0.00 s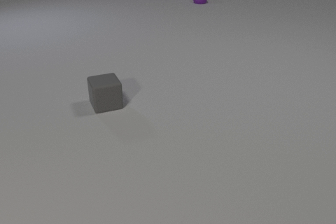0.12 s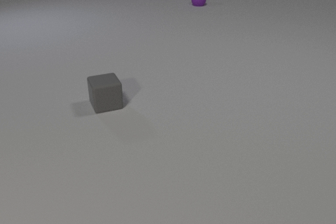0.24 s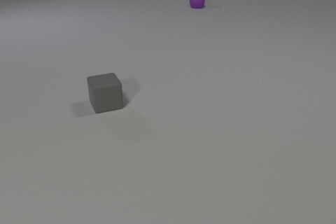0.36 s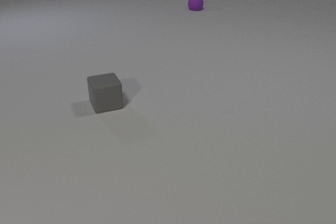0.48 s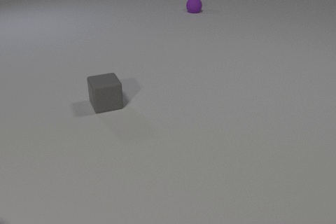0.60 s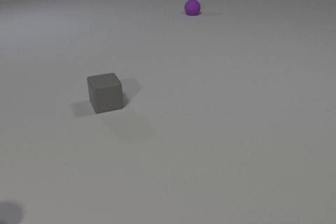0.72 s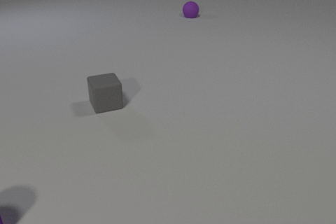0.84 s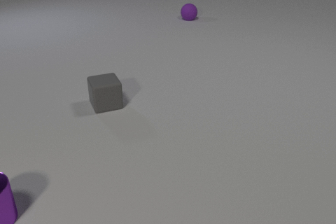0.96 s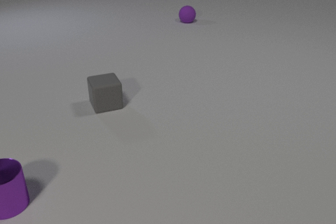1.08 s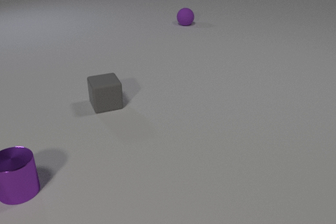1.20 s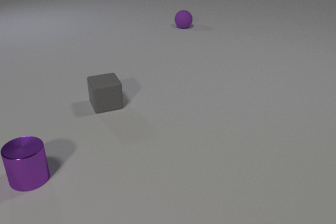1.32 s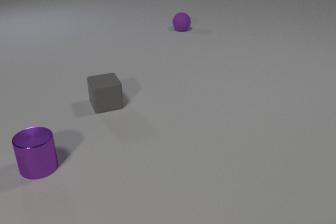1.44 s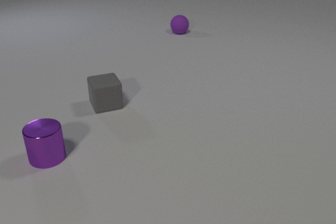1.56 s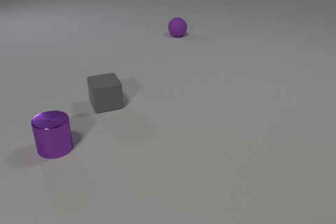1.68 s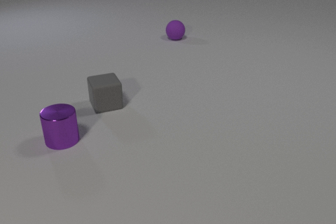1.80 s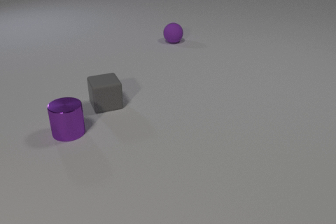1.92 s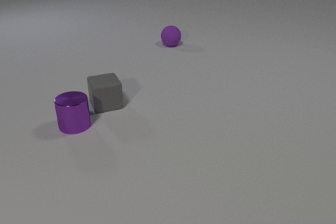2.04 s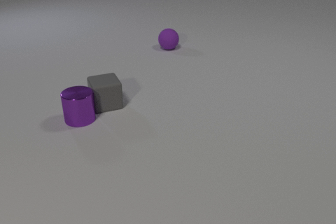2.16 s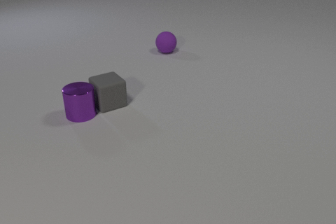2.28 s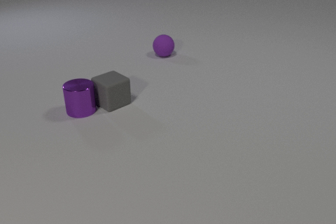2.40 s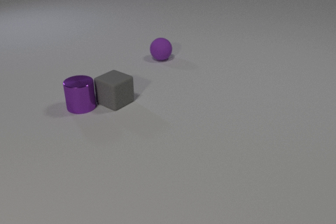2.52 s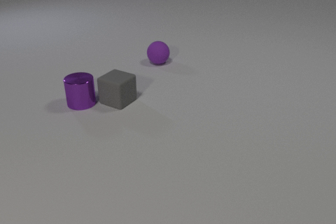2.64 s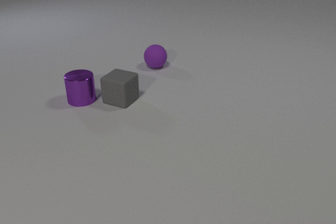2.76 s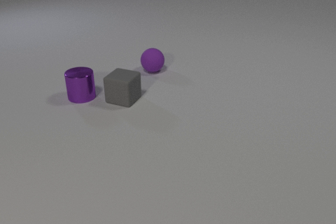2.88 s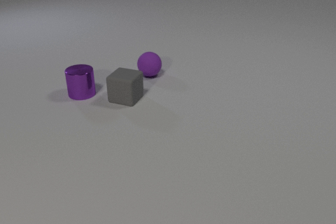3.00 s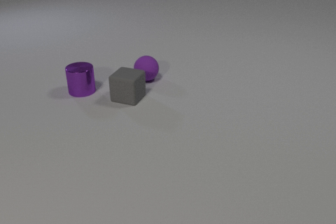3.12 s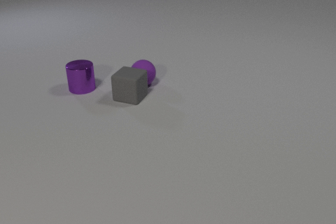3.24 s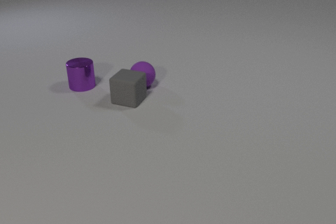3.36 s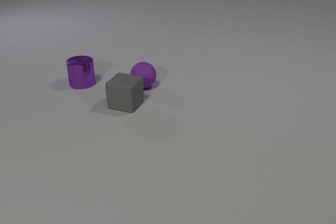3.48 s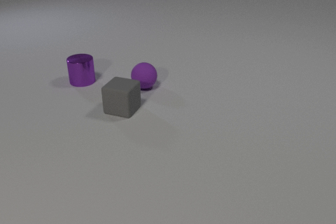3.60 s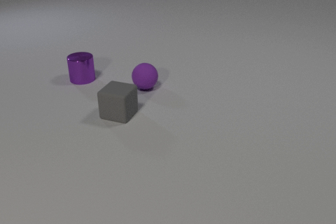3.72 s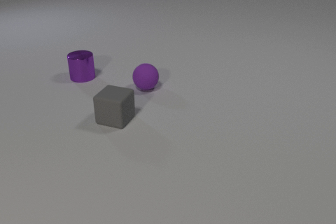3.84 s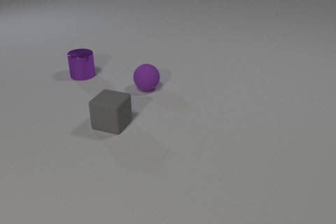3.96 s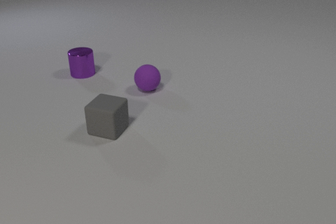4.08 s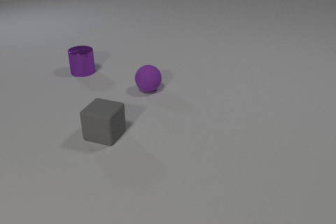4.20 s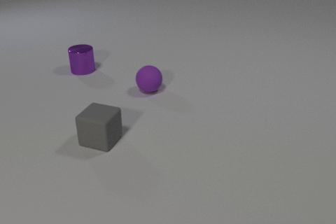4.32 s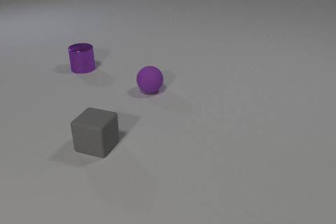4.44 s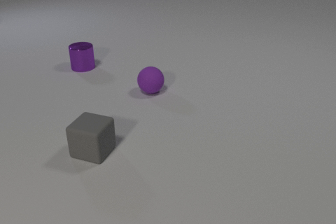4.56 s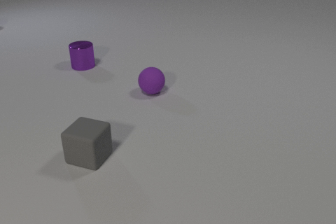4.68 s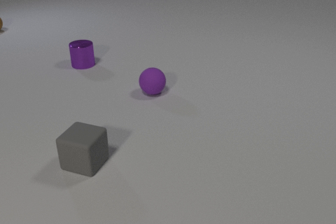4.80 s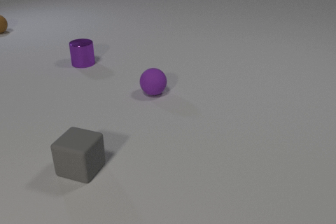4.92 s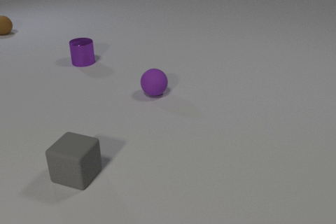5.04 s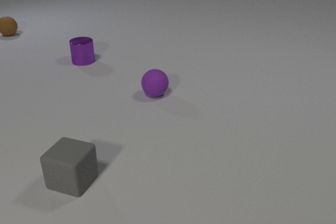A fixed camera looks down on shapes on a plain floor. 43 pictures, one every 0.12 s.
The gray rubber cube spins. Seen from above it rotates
counterclockwise.
The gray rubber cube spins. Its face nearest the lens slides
to the right.
0.00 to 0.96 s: The purple metal cylinder comes in at the left edge, slides away from the camera and to the right. The purple rubber sphere rolls toward the camera.
0.96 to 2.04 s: The purple metal cylinder slides away from the camera and to the right. The purple rubber sphere rolls toward the camera.
2.04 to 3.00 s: The purple metal cylinder slides away from the camera. The gray rubber cube slides to the right and away from the camera, spins counterclockwise seen from above by about 45 degrees, its near face sliding to the right. The purple rubber sphere rolls toward the camera. The purple metal cylinder and the gray rubber cube collide.
3.00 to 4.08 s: The purple metal cylinder slides away from the camera. The gray rubber cube slides toward the camera. The purple rubber sphere rolls toward the camera. The gray rubber cube and the purple rubber sphere collide.
4.08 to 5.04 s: The purple metal cylinder slides away from the camera. The gray rubber cube slides toward the camera and to the left. The brown rubber sphere comes in at the left edge, rolls toward the camera and to the right. The purple rubber sphere rolls toward the camera and to the right.
What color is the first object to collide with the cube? purple.
What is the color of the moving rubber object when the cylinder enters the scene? purple.
How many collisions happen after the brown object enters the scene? 0.
